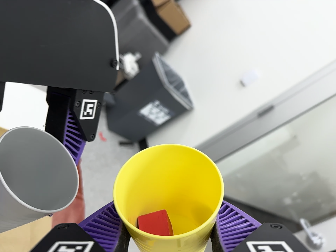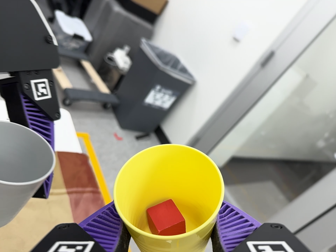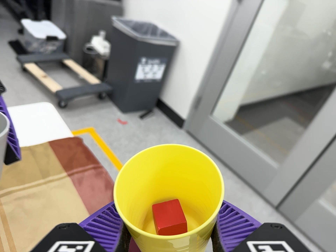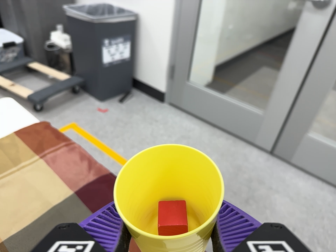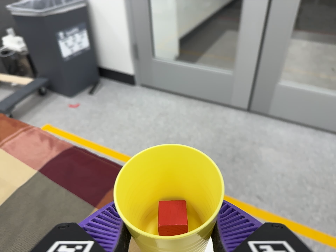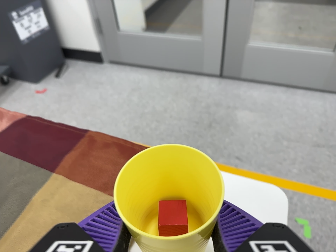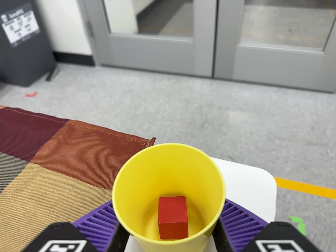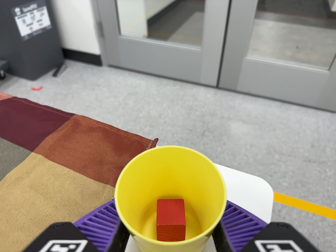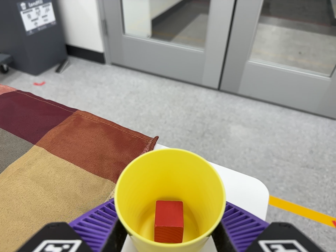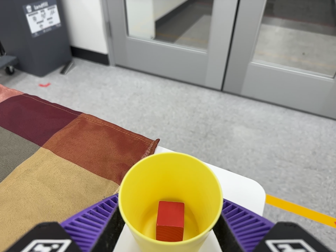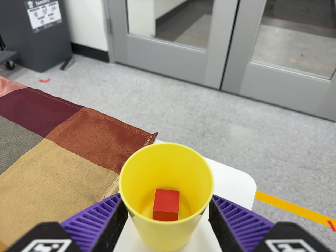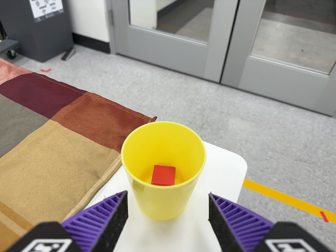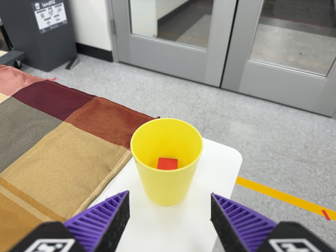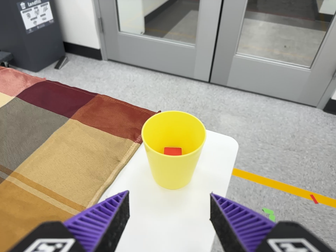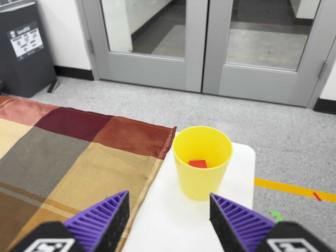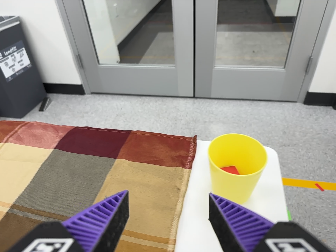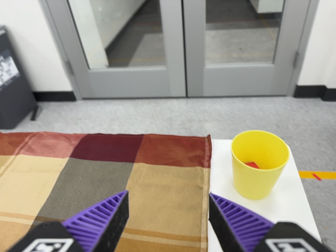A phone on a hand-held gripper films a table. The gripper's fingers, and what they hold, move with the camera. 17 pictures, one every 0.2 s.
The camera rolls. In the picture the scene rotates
counterclockwise.
0.0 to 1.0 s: The camera travels toward the bottom of its view and to its right, about 36 cm, so close, fixed things drift upward. Its aim tips toward the bottom of its view by about 20 degrees, and the scene shifts upward. It rolls about its line of sight by about 70 degrees, and the scene rotates counterclockwise.
1.0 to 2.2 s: The camera travels toward the bottom of its view and backward, about 7 cm, so close, fixed things drift upward. It rolls about its line of sight by about 10 degrees, and the scene rotates clockwise.
2.2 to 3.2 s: The camera travels to its left and backward, about 20 cm. It rolls about its line of sight by about 20 degrees, and the scene rotates counterclockwise.
The film runs backward here.
